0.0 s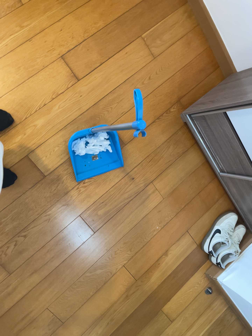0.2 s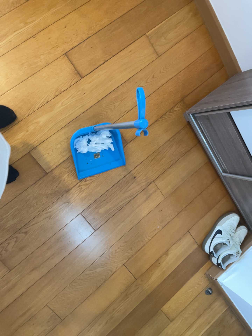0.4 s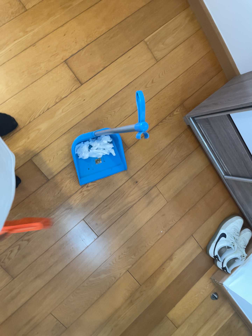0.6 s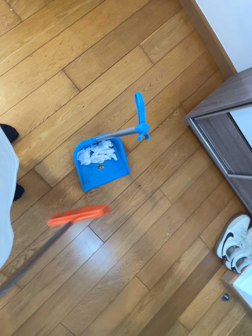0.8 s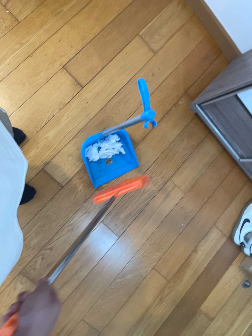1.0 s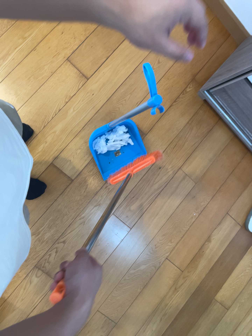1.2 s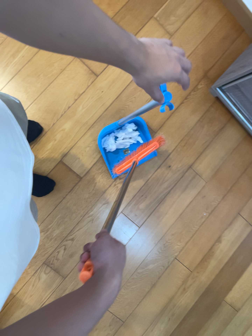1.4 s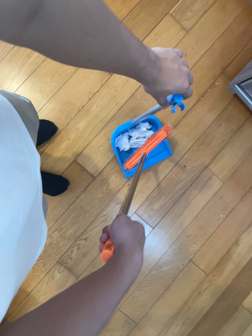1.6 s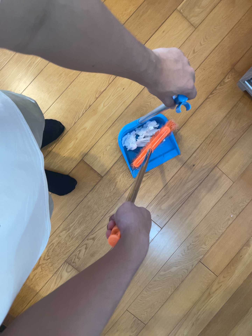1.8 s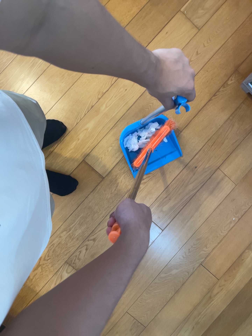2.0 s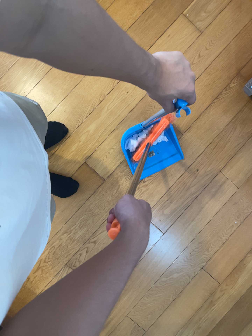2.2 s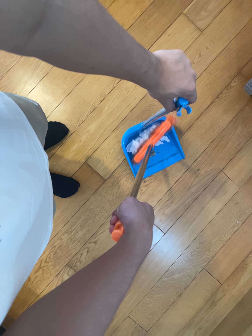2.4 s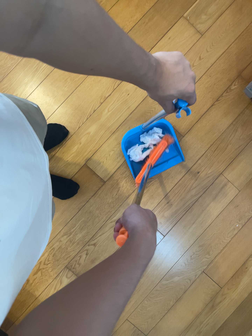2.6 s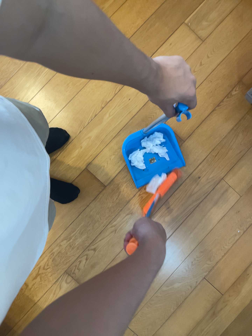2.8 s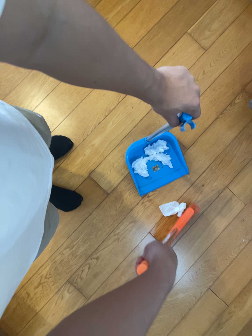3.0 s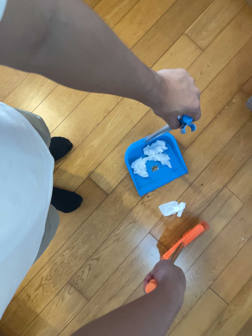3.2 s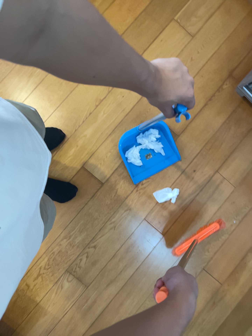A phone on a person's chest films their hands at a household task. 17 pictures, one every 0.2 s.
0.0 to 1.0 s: The camera rolls about its line of sight by about 10 degrees, and the scene rotates counterclockwise.
1.0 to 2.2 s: The camera travels forward, about 7 cm, so what stands in front looms larger.
2.2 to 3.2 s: The camera shifts only a little, or ends up much as it began.
The film runs backward here.
